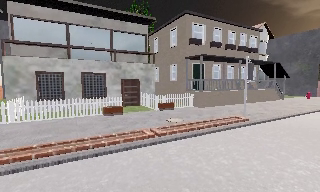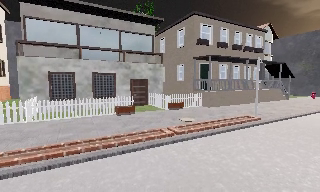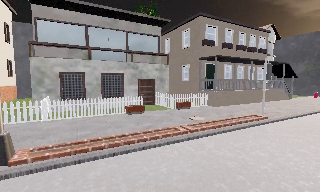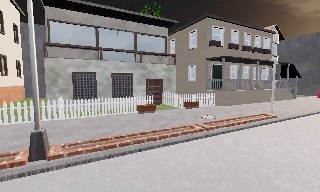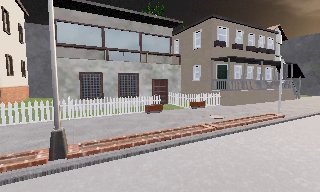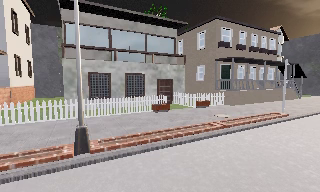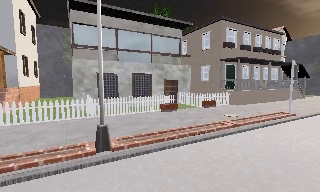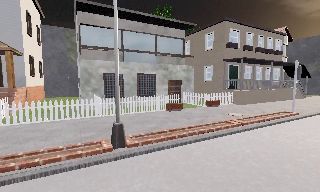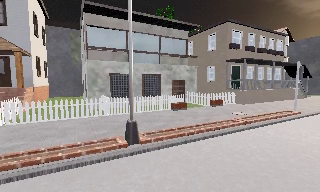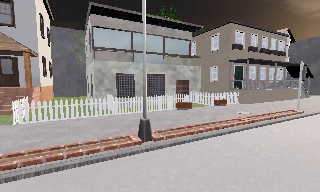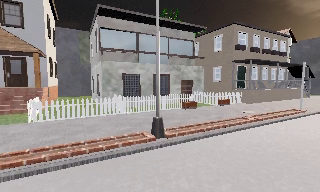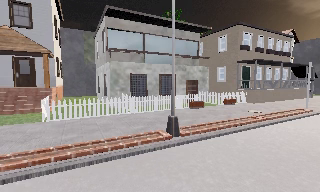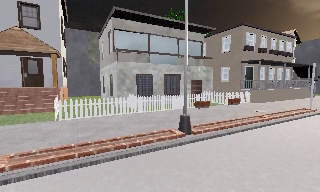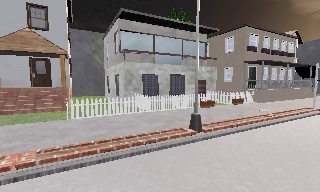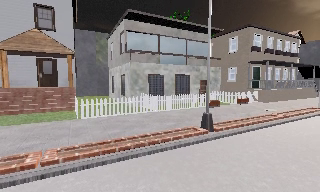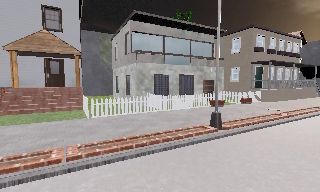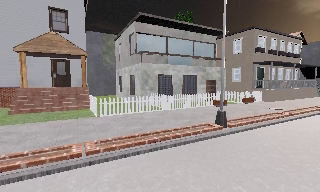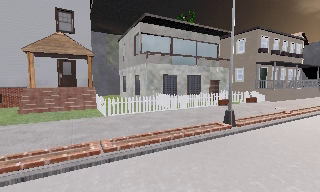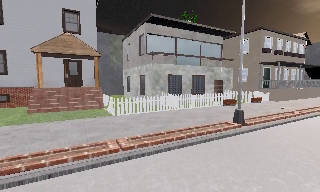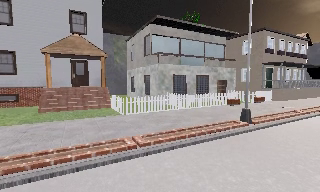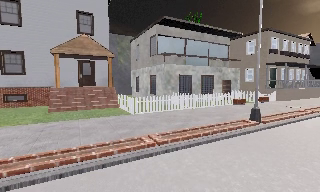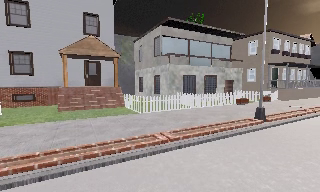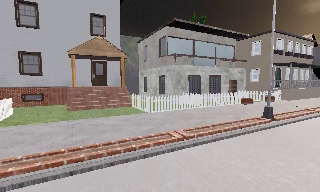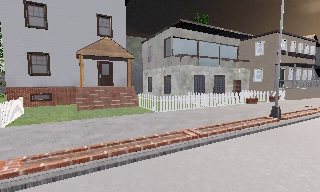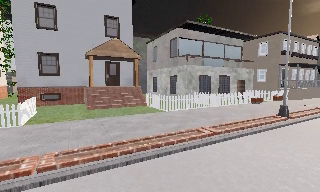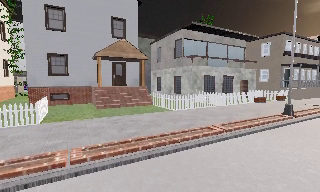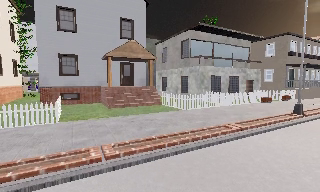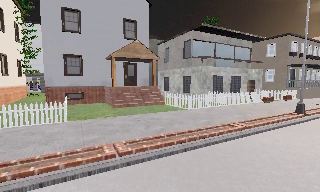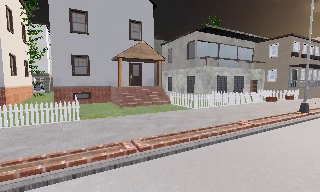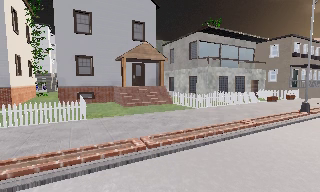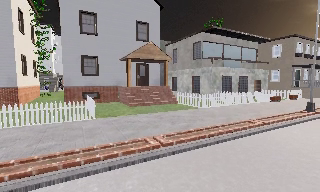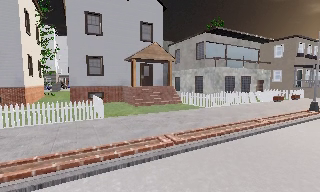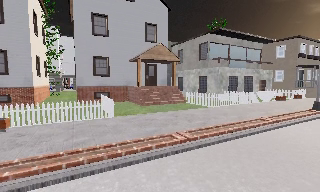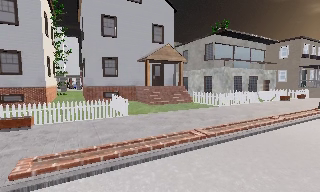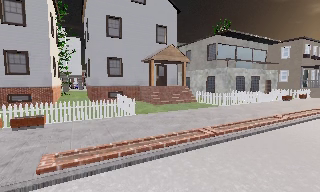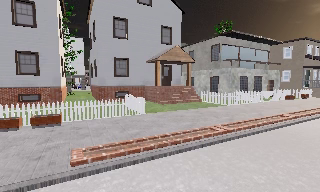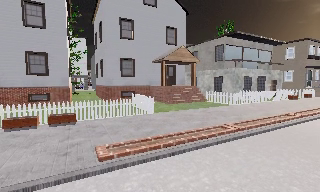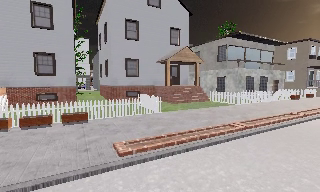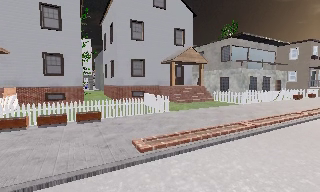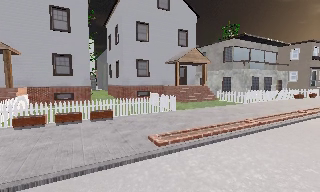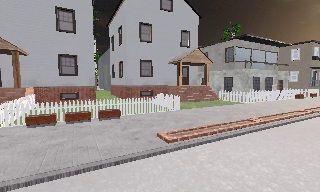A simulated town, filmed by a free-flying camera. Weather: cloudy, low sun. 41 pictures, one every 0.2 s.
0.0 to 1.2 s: The camera travels to its left, about 3.5 m, so close, fixed things drift to the right.
1.2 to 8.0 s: The camera travels to its left and backward, about 17 m, so close, fixed things drift to the right.
The film runs backward here.
